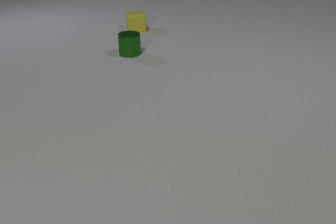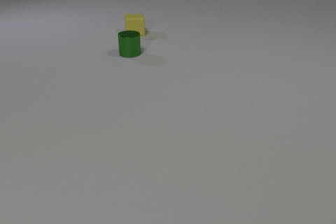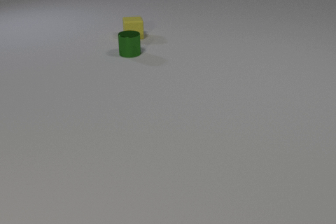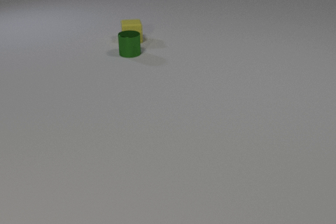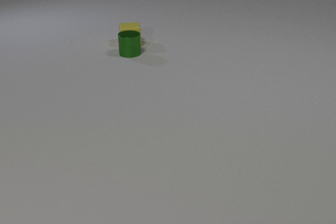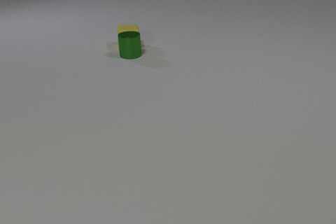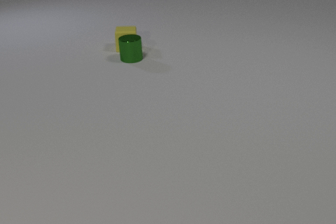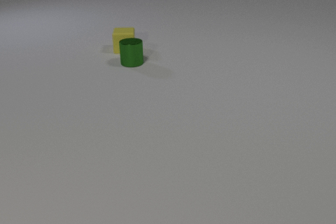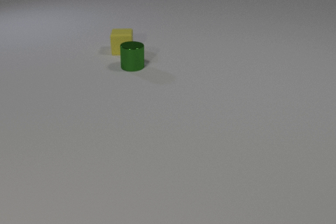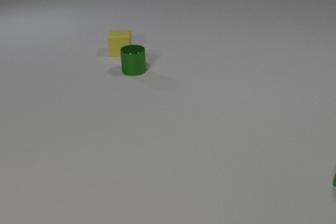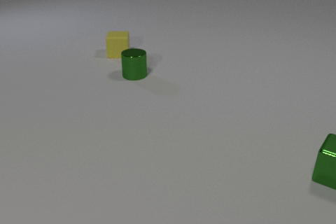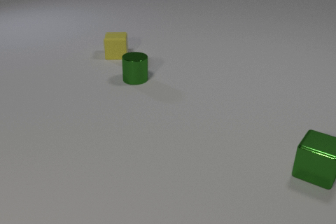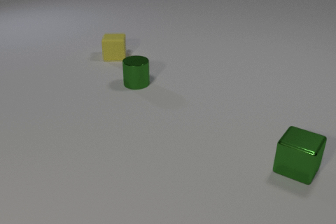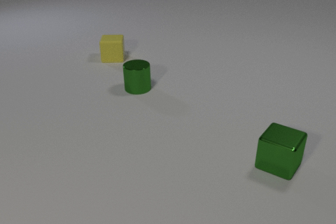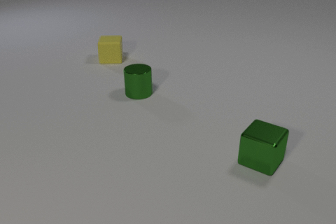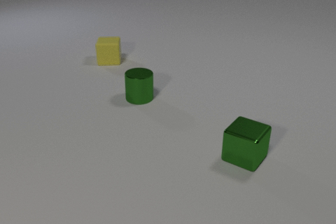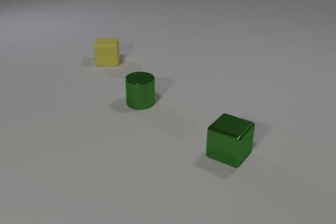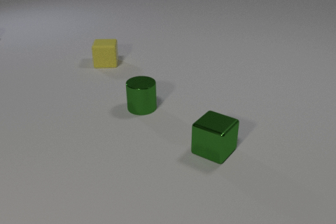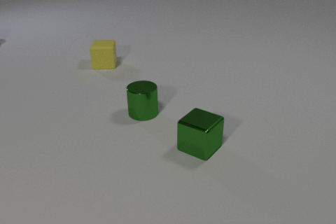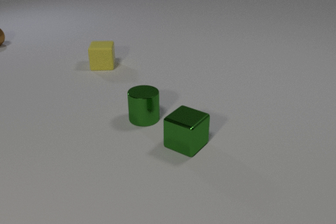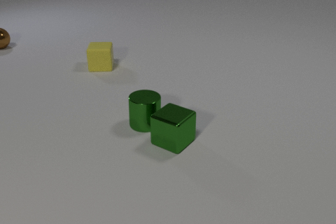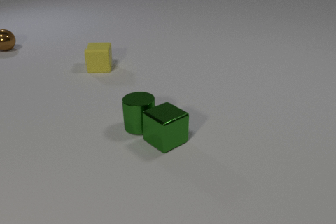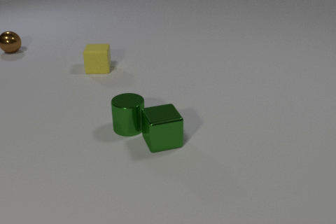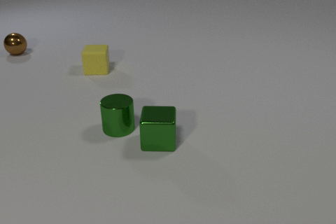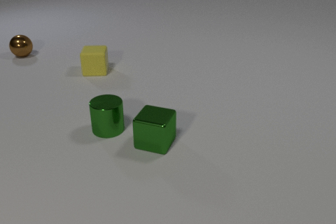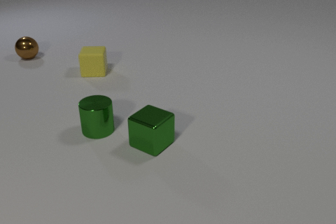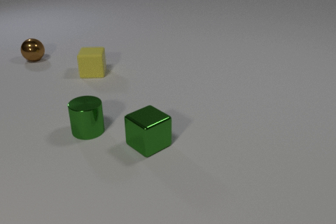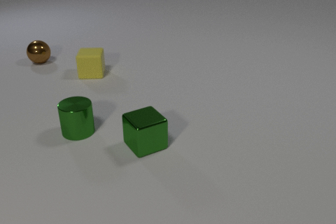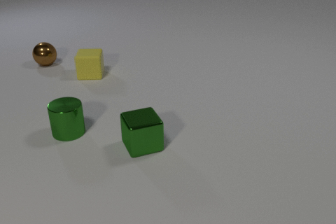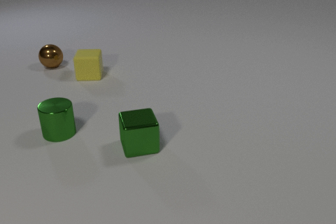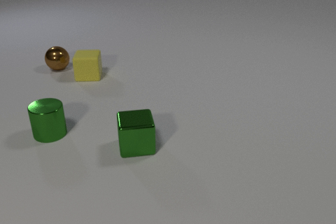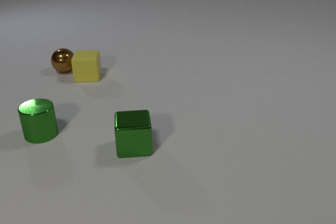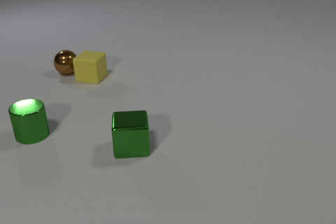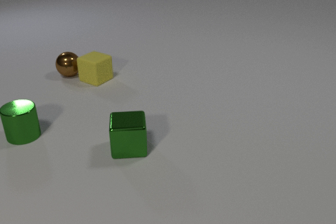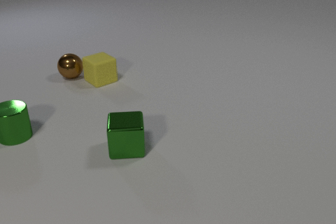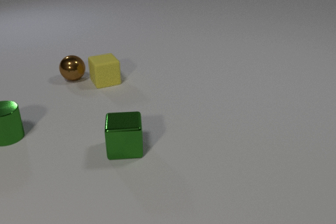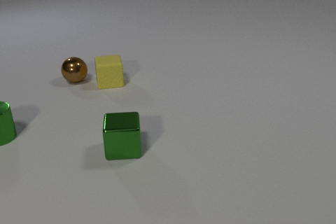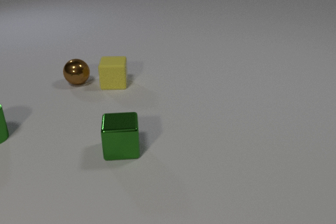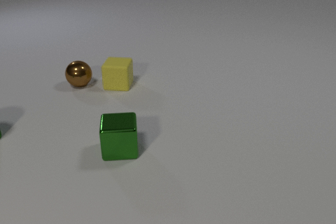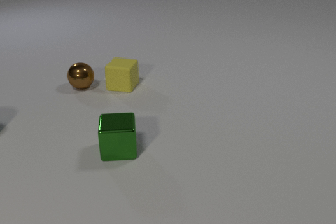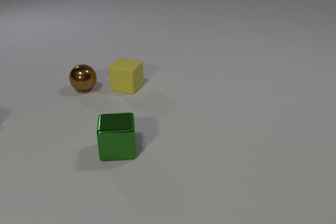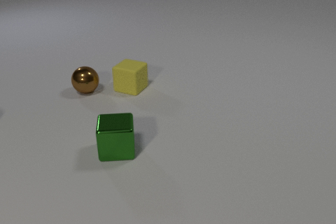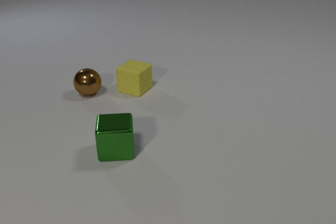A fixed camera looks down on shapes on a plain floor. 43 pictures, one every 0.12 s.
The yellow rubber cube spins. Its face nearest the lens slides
to the left.
The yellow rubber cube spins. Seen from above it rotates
clockwise.
0.00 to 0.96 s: The yellow rubber cube slides toward the camera. The green metal cylinder slides toward the camera. The yellow rubber cube and the green metal cylinder collide.
0.96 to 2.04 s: The yellow rubber cube slides toward the camera and to the left. The green metal cylinder slides toward the camera. The green metal cube comes in at the right edge, slides to the left.
2.04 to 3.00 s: The yellow rubber cube slides toward the camera and to the left. The green metal cylinder slides to the left and toward the camera. The brown metal sphere comes in at the left edge, rolls toward the camera and to the right. The green metal cube slides to the left, spins clockwise seen from above by about 90 degrees, its near face sliding to the left. The green metal cylinder and the green metal cube collide.
3.00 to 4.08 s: The yellow rubber cube slides toward the camera, spins clockwise seen from above by about 60 degrees, its near face sliding to the left. The green metal cylinder slides to the left. The brown metal sphere rolls toward the camera and to the right. The green metal cube slides to the left, spins clockwise seen from above by about 45 degrees, its near face sliding to the left. The yellow rubber cube and the brown metal sphere collide.
4.08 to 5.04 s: The yellow rubber cube slides to the right and toward the camera, spins clockwise seen from above by about 75 degrees, its near face sliding to the left. The green metal cylinder slides to the left, leaves at the left edge. The brown metal sphere rolls toward the camera. The green metal cube slides to the left.
How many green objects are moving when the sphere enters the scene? 2.
Are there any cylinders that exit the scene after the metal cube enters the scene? yes.
How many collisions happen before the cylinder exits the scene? 3.
